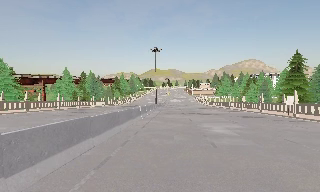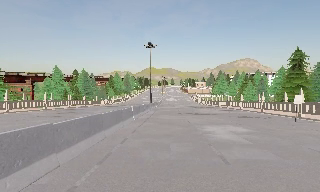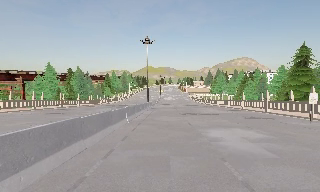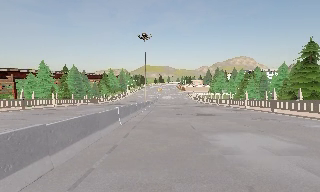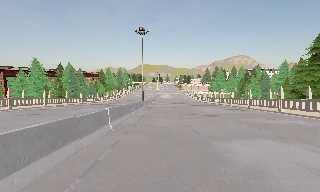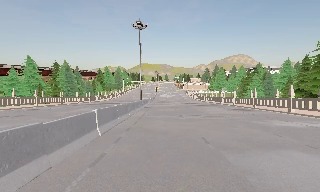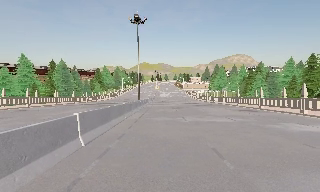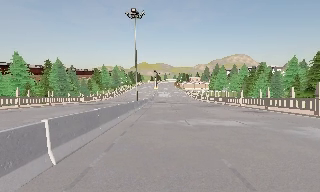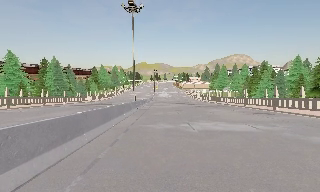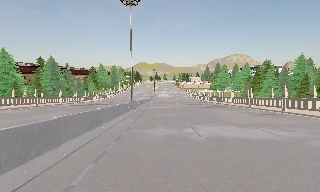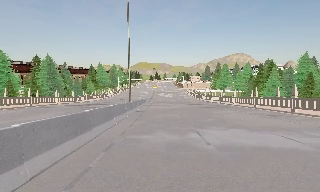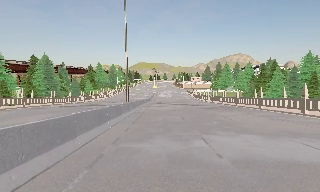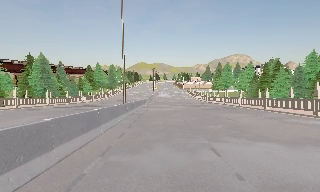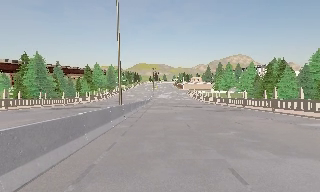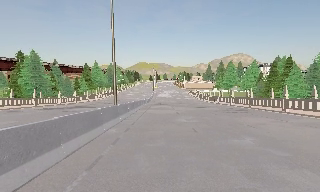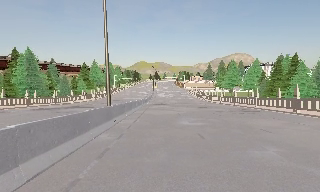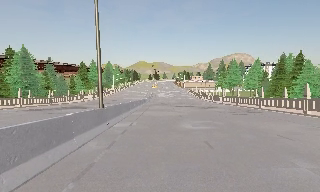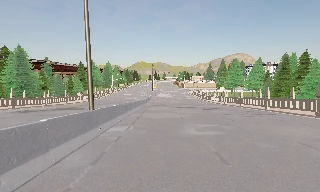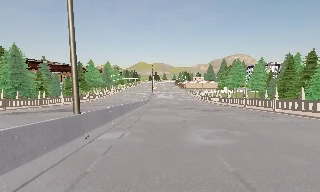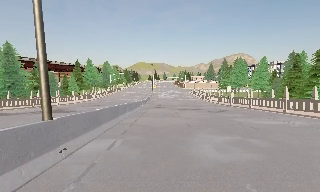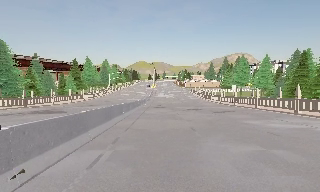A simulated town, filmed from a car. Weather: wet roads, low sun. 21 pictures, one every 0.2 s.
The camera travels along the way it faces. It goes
forward.
0.0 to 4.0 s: The camera travels forward, about 30 m, so what stands in front looms larger.
The film runs forward here.
